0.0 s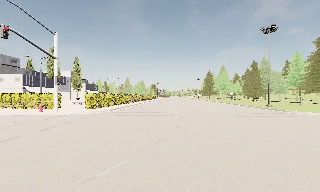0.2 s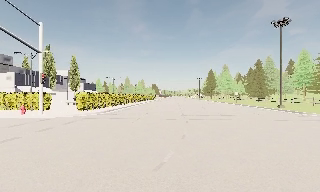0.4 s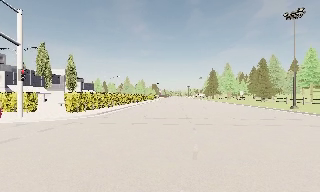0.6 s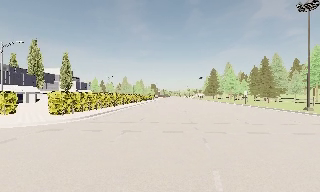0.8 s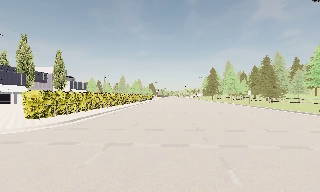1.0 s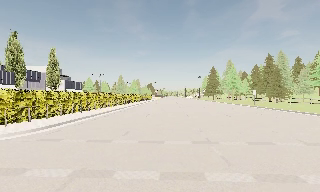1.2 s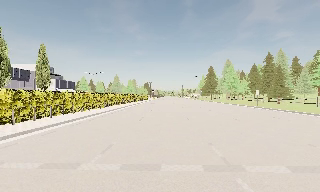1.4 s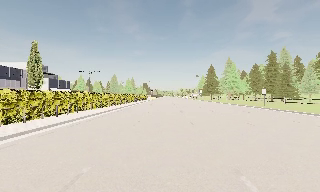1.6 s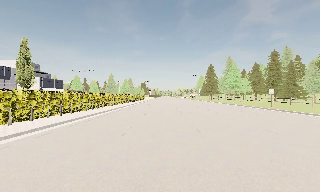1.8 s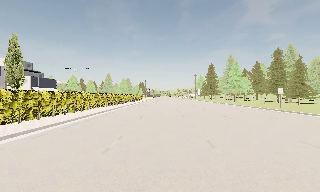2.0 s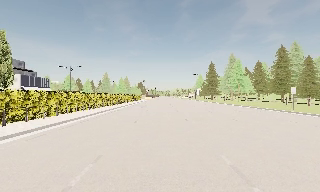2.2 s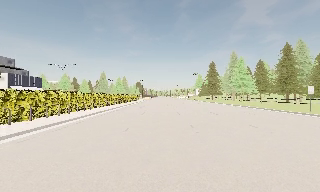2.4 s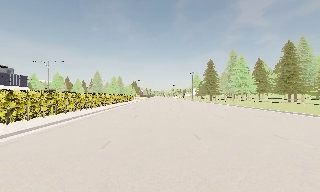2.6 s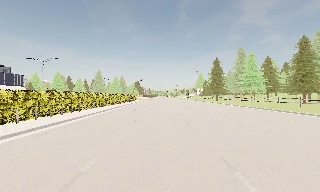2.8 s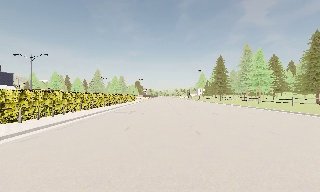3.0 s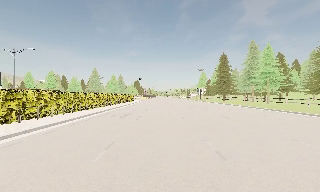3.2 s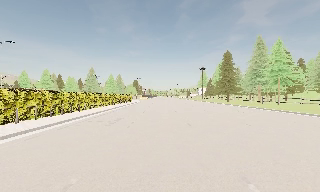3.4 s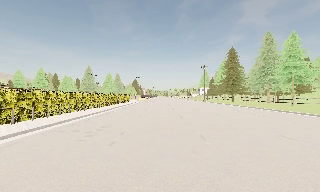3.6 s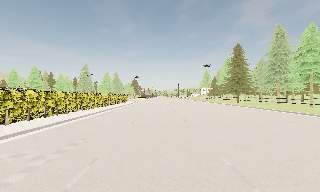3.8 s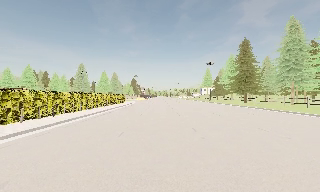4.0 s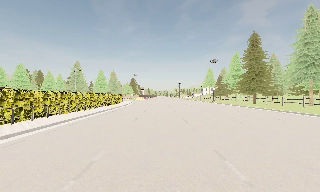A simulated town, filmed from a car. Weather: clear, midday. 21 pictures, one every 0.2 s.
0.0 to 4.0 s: The camera travels forward, about 50 m, so what stands in front looms larger.
The film runs forward here.
